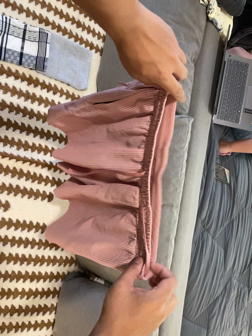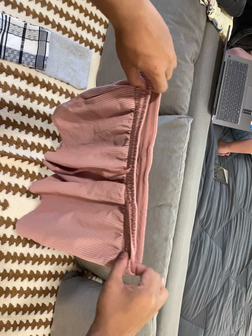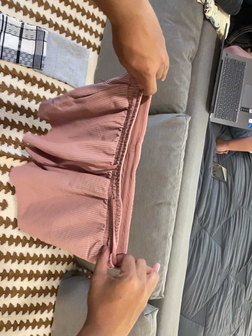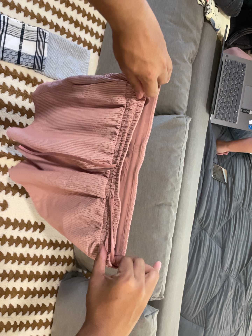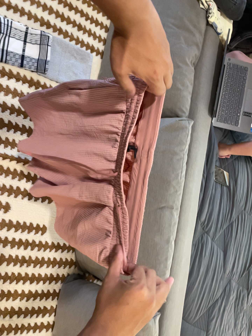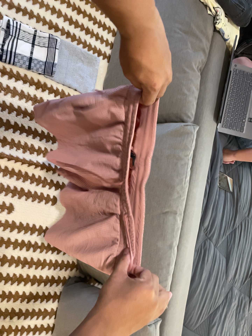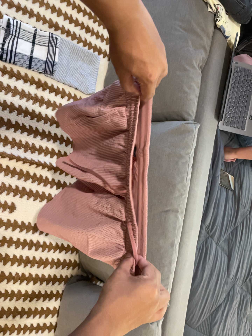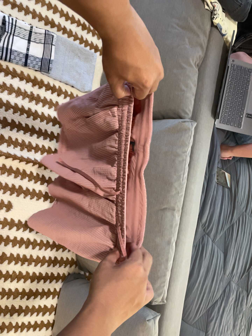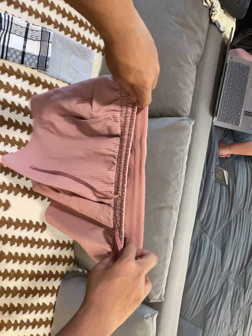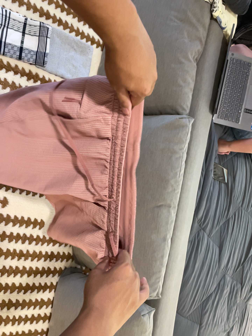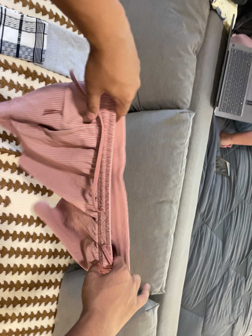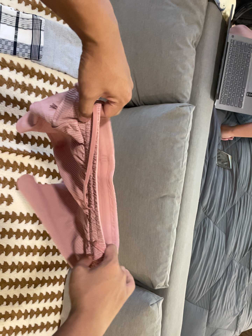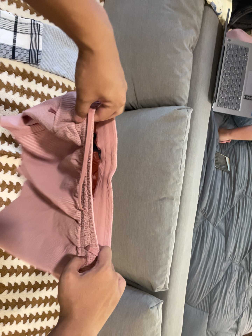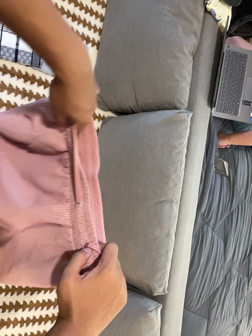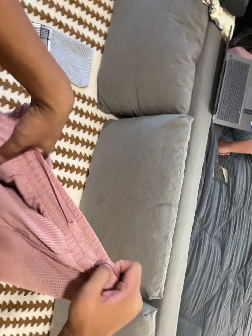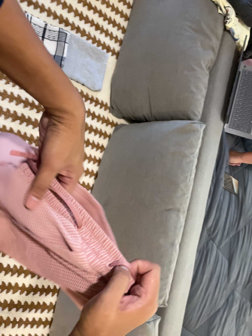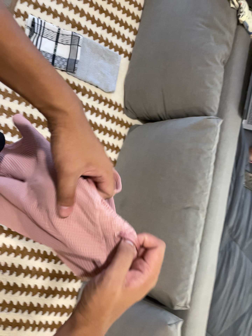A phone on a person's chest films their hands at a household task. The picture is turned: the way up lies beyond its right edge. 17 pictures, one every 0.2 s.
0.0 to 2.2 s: The camera shifts only a little, or ends up much as it began.
2.2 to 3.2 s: The camera travels toward the bottom of its view, about 9 cm. Its aim tips toward the top of its view by about 10 degrees.
The film runs backward here.
